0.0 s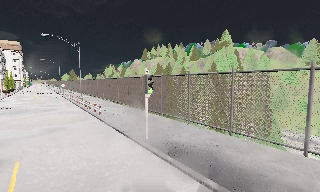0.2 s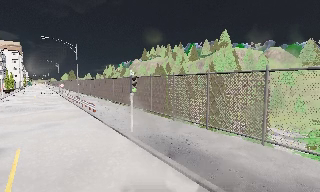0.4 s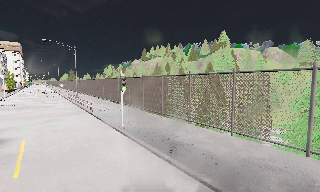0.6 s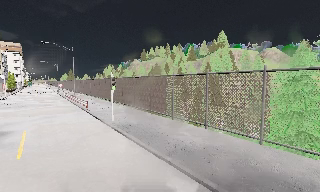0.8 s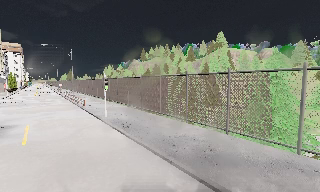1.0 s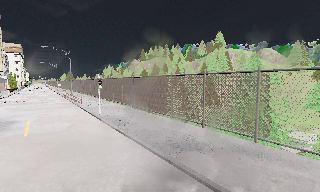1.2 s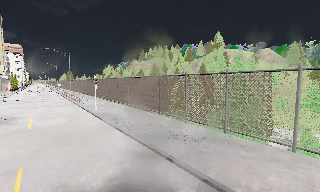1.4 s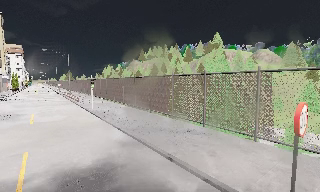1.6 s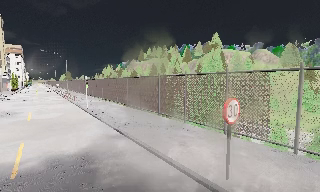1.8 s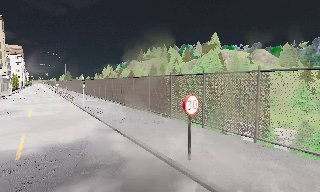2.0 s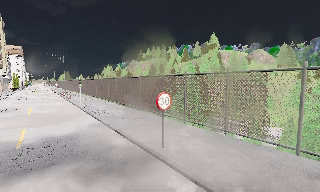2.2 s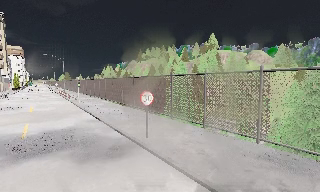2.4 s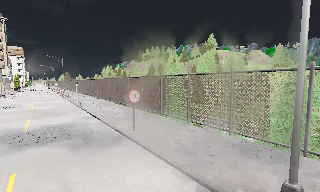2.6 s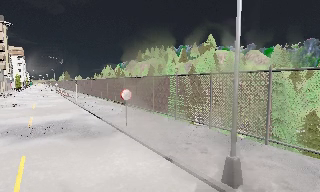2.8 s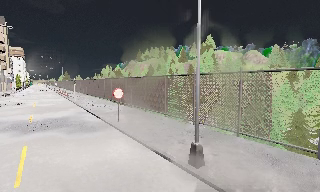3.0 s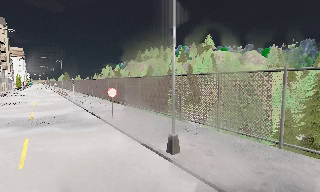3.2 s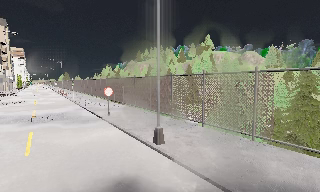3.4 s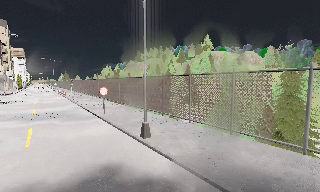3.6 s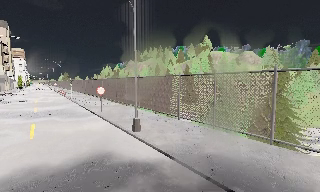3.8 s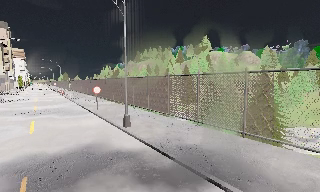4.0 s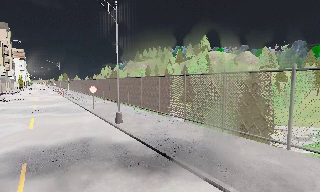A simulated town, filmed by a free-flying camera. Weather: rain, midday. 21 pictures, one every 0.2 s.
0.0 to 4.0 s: The camera travels backward and to its right, about 25 m, so what stands in front gets smaller.
The film runs backward here.
